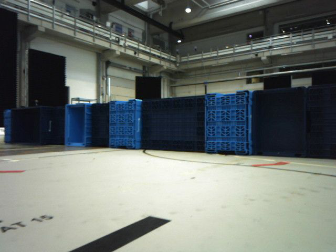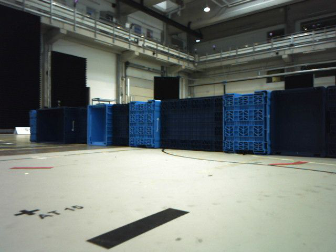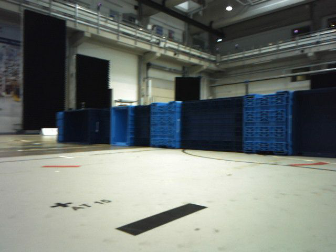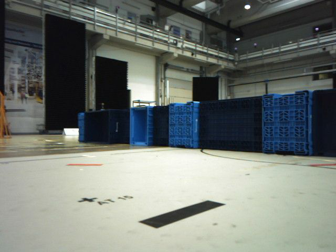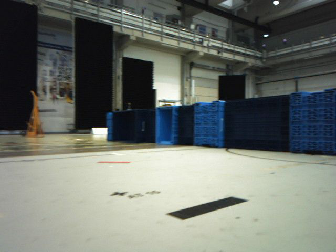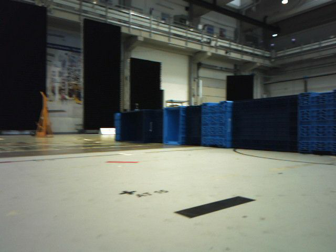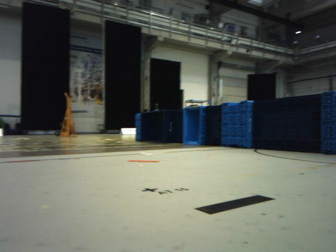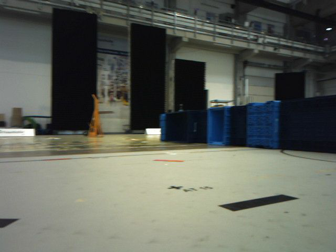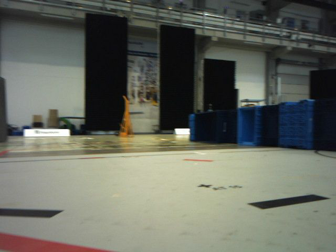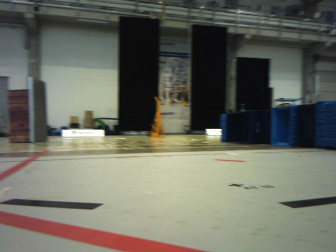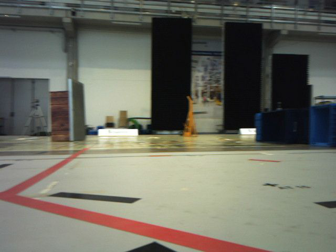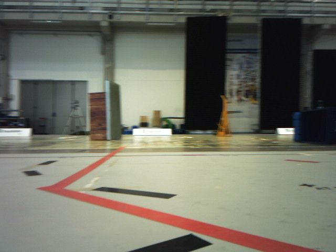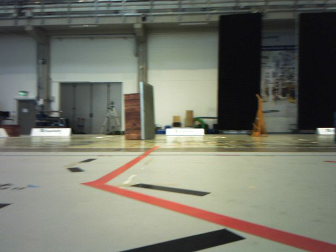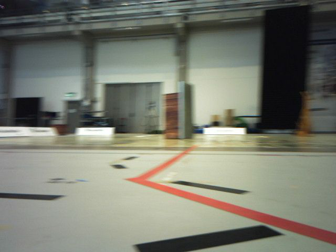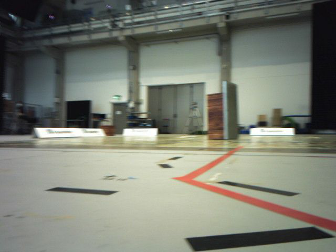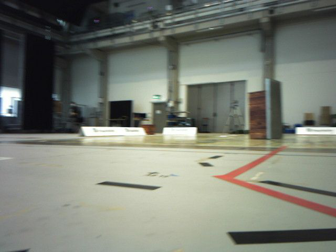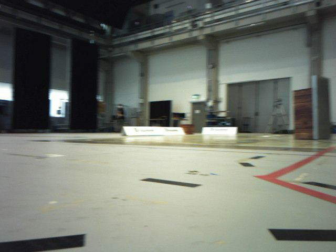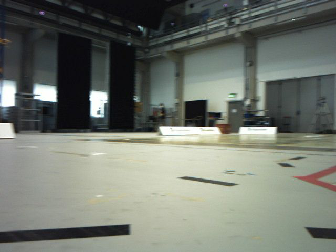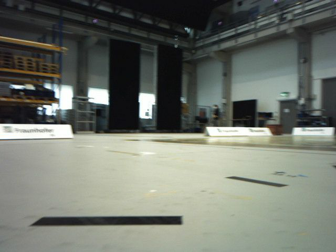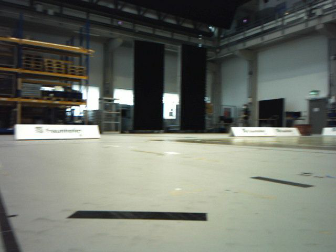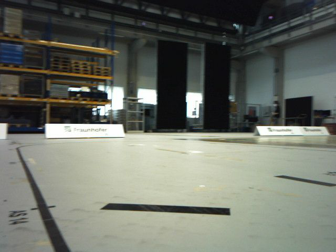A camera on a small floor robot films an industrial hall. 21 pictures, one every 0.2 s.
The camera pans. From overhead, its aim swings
counterclockwise.
The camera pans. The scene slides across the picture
to the right.
0.0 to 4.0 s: The scene slides to the right, as the camera pans about 115 degrees to its left. It travels backward, about 0.6 m.
The film runs backward here.
